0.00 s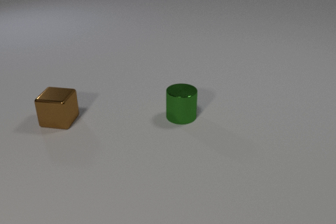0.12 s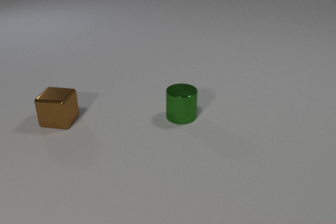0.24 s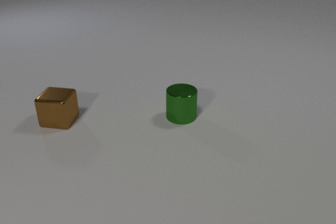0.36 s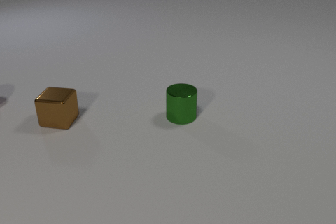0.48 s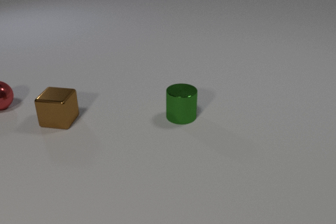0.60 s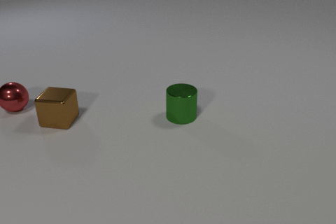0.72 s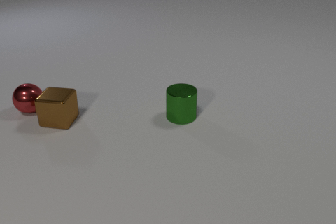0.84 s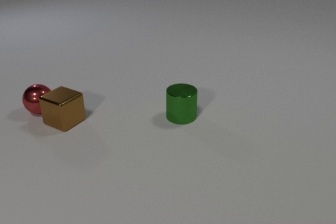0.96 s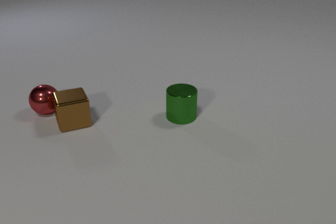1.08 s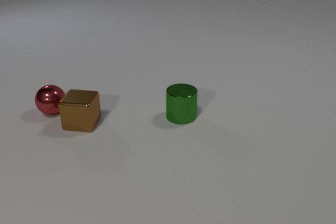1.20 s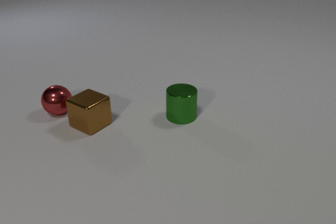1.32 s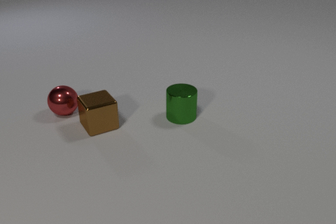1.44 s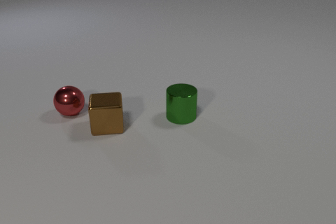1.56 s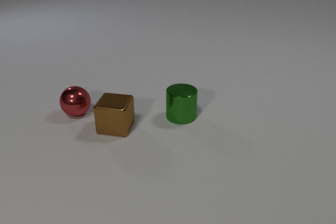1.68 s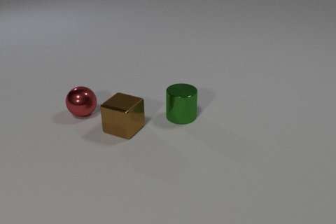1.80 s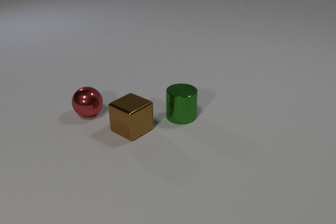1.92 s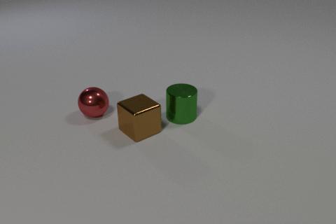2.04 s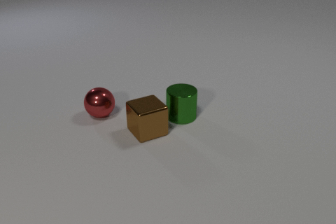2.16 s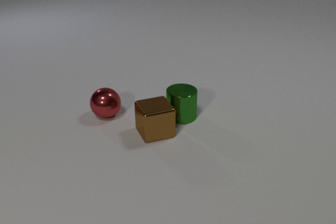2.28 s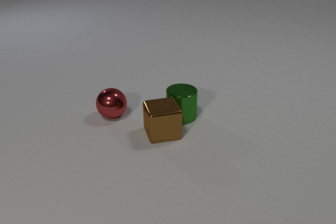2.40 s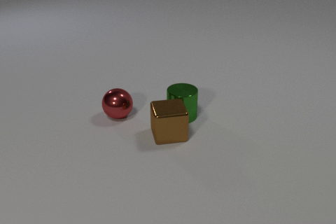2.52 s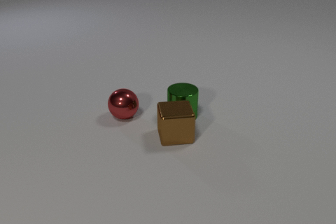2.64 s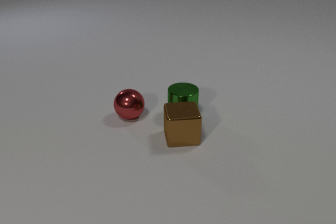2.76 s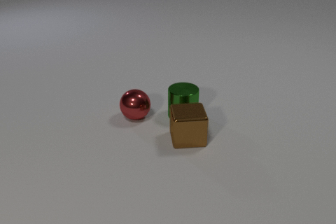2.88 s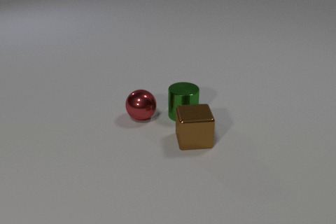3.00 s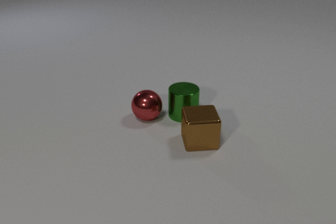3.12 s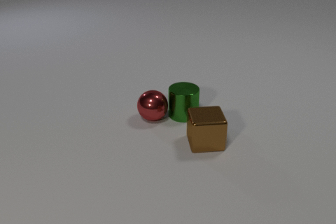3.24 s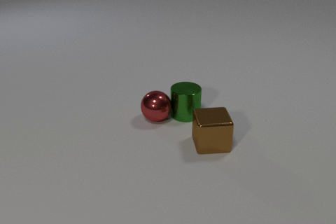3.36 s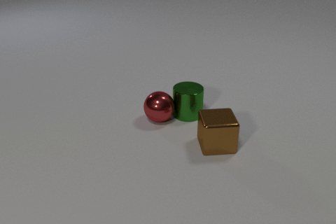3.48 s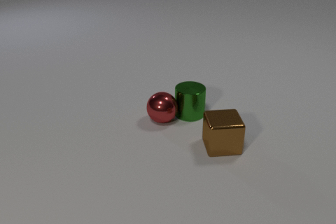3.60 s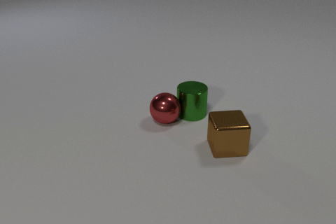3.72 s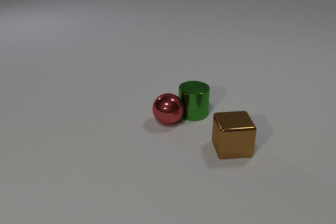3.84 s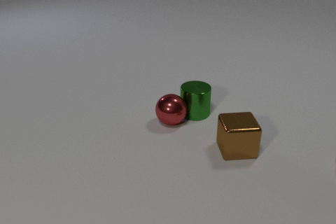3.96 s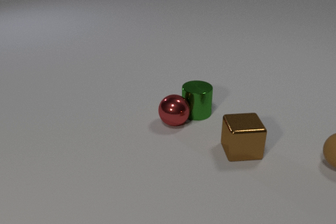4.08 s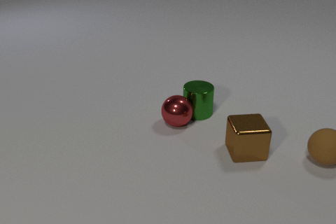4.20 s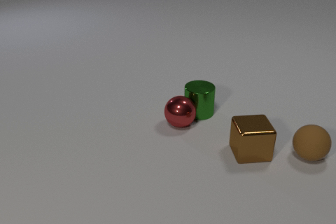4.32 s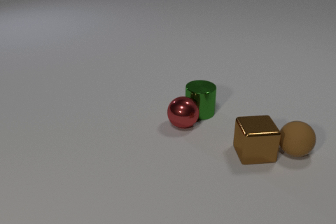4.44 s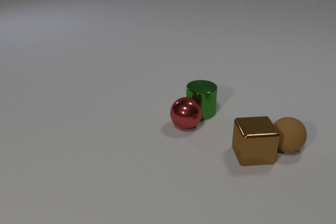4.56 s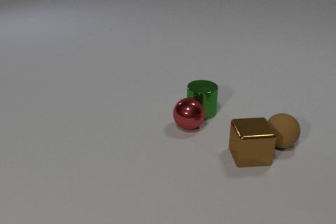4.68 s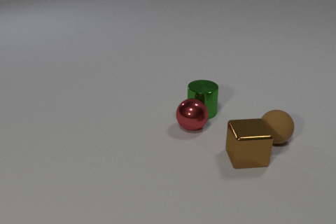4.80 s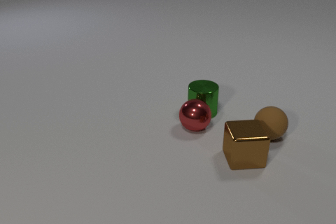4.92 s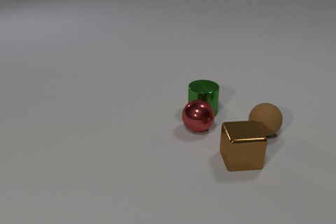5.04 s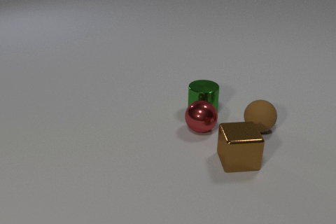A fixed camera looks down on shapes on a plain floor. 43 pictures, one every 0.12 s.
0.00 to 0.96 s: The red metal sphere comes in at the left edge, rolls to the right and toward the camera. The brown metal cube slides to the right and toward the camera. The red metal sphere and the brown metal cube collide.
0.96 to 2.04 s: The red metal sphere rolls to the right. The brown metal cube slides to the right.
2.04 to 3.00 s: The red metal sphere rolls to the right. The brown metal cube slides to the right. The brown metal cube and the green metal cylinder collide.
3.00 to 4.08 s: The red metal sphere rolls to the right. The brown metal cube slides to the right. The green metal cylinder slides to the right. The brown rubber sphere comes in at the right edge, rolls to the left. The red metal sphere and the green metal cylinder collide.
4.08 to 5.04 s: The red metal sphere rolls to the right. The brown metal cube slides toward the camera. The brown rubber sphere rolls to the left and away from the camera. The brown metal cube and the brown rubber sphere collide.
Are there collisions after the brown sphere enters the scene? yes.
How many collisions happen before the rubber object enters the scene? 3.
What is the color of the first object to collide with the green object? brown.
